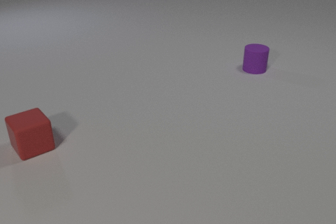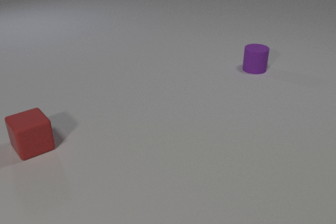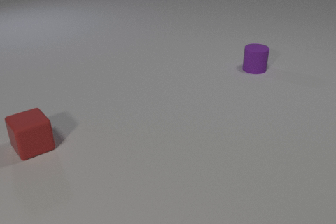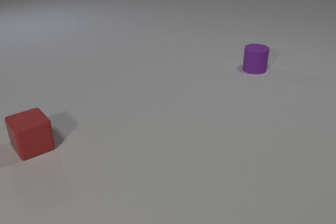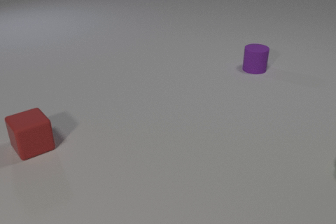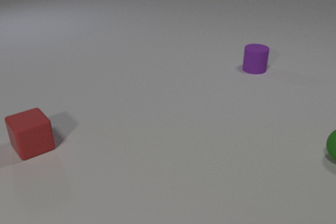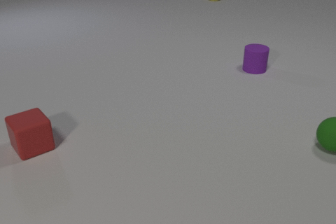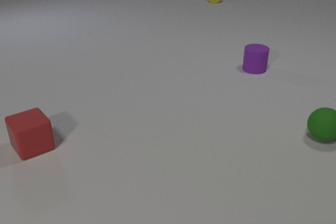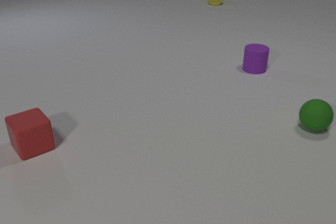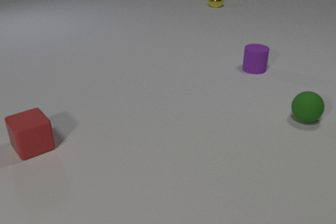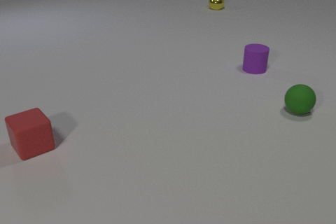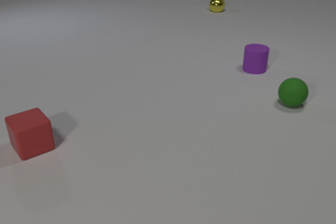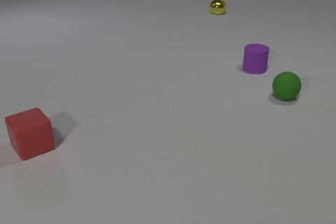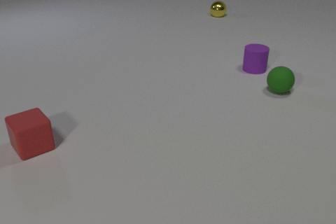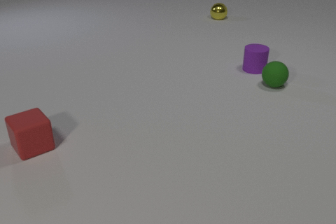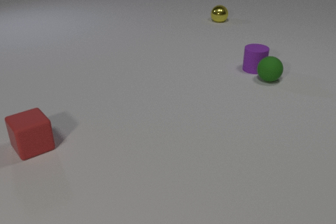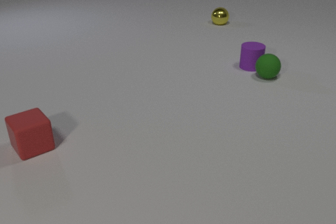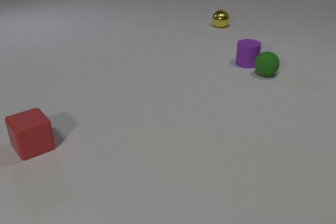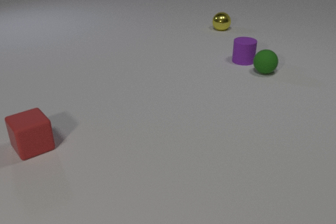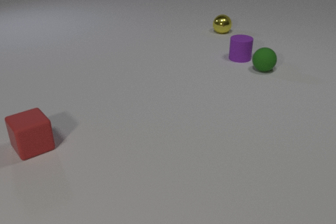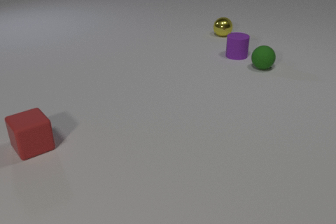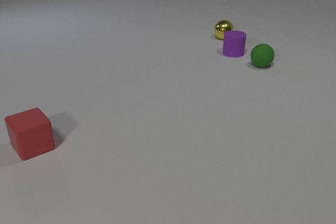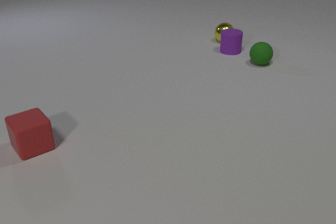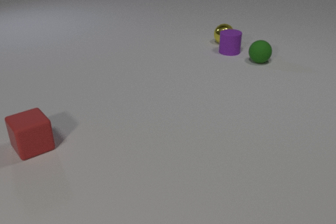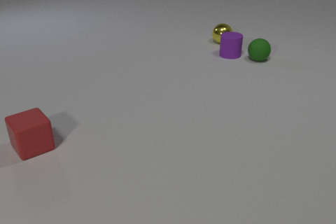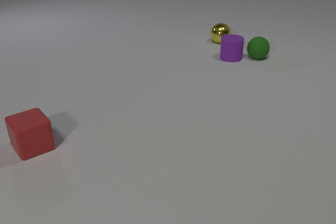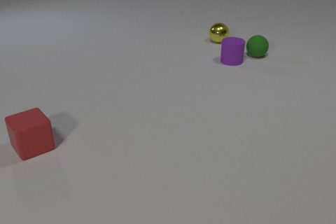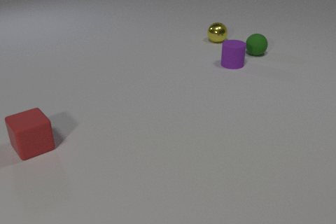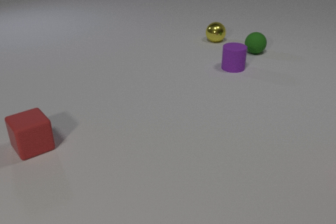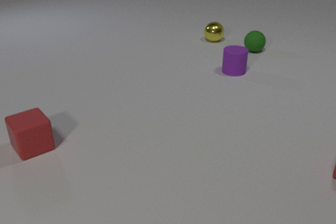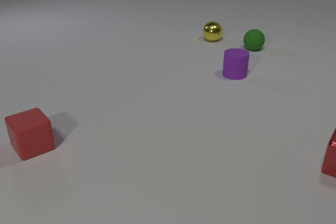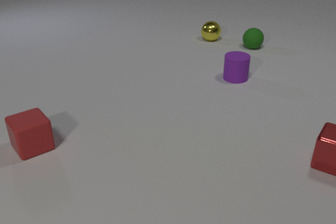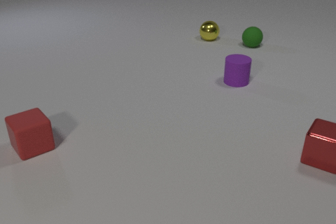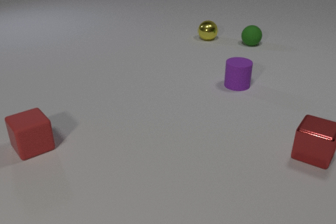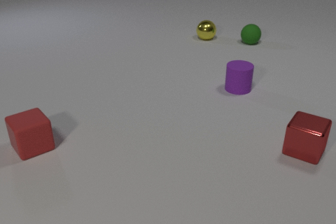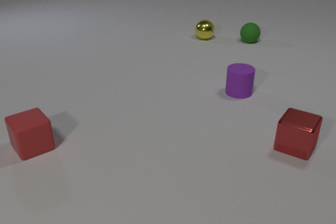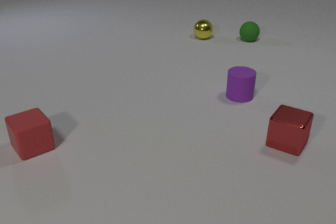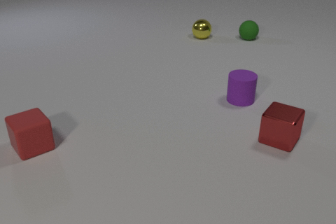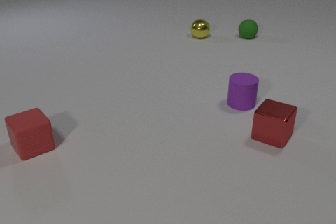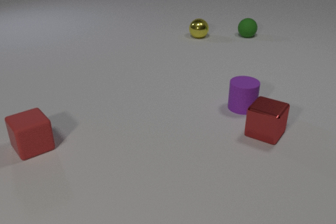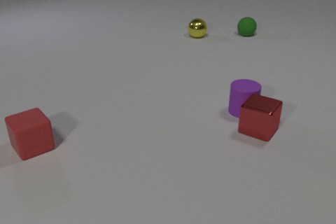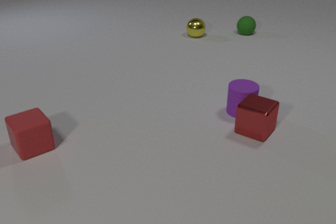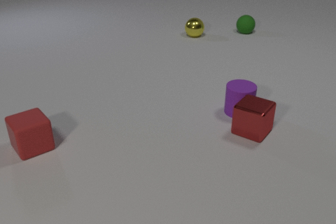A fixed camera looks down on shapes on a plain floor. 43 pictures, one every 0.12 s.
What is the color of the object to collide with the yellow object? purple.
What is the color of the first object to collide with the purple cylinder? green.
Are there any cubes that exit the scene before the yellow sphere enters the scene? no.
0.00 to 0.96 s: The green rubber sphere comes in at the right edge, rolls away from the camera and to the left. The yellow metal sphere comes in at the top edge, rolls toward the camera.
0.96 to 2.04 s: The green rubber sphere rolls away from the camera and to the left. The purple rubber cylinder slides away from the camera and to the left. The yellow metal sphere rolls toward the camera. The green rubber sphere and the purple rubber cylinder collide.
2.04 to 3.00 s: The green rubber sphere rolls away from the camera. The purple rubber cylinder slides to the left and away from the camera. The yellow metal sphere rolls toward the camera. The purple rubber cylinder and the yellow metal sphere collide.
3.00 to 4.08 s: The green rubber sphere rolls away from the camera. The purple rubber cylinder slides toward the camera. The yellow metal sphere rolls to the left and away from the camera. The red metal cube comes in at the right edge, slides to the left.
4.08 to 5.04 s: The green rubber sphere rolls away from the camera. The purple rubber cylinder slides toward the camera. The yellow metal sphere rolls to the left and away from the camera. The red metal cube slides to the left and away from the camera. The purple rubber cylinder and the red metal cube collide.
